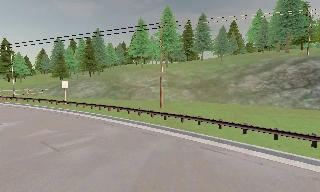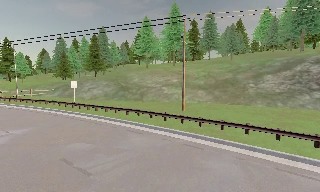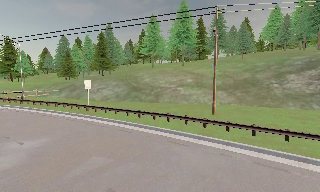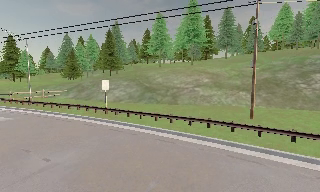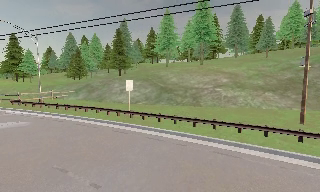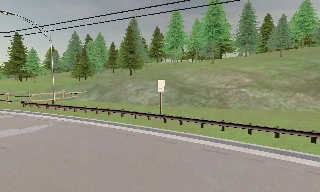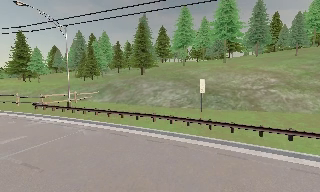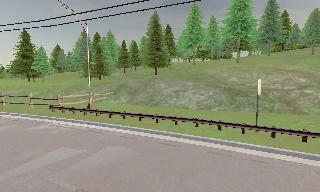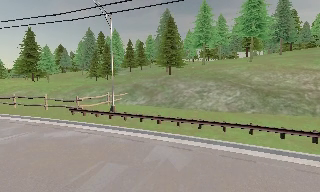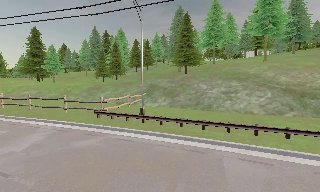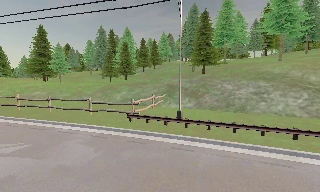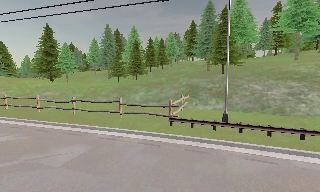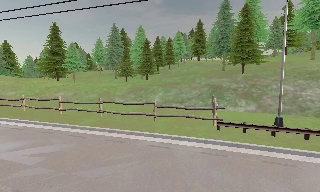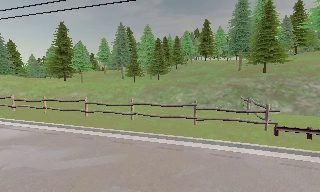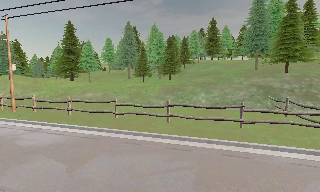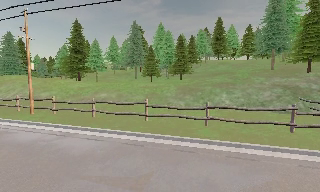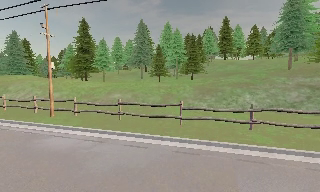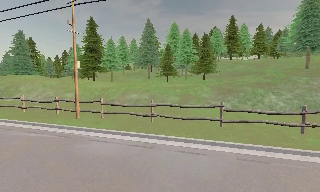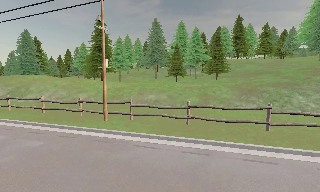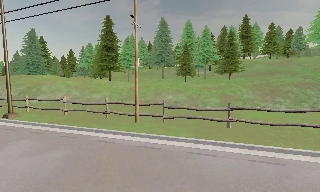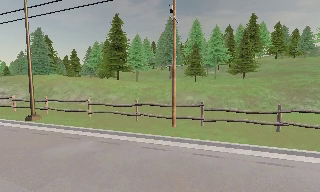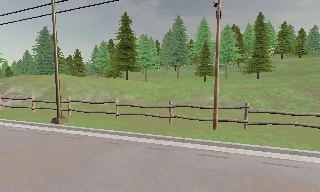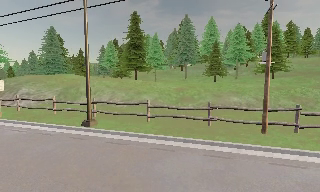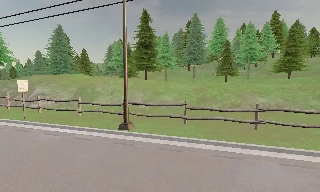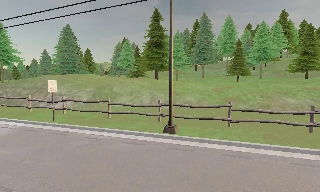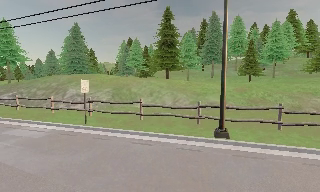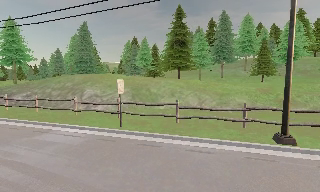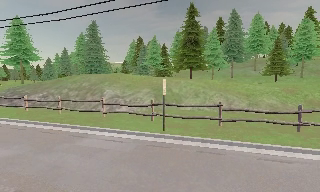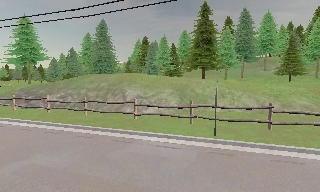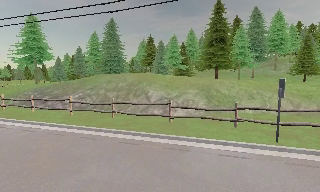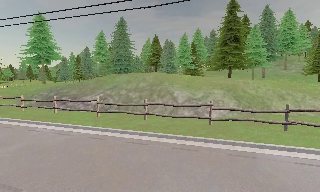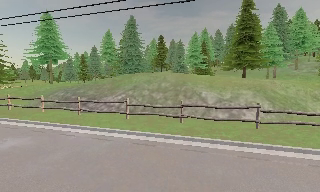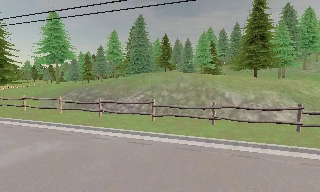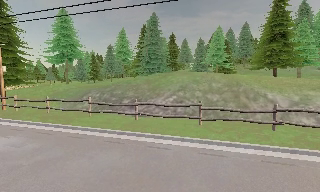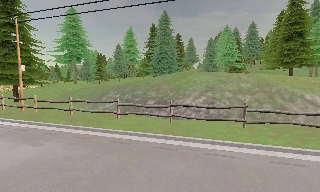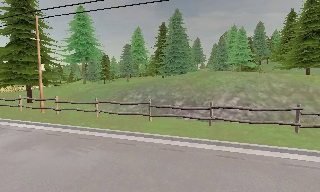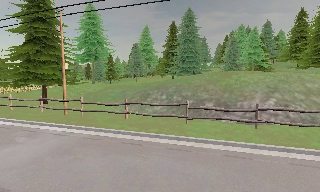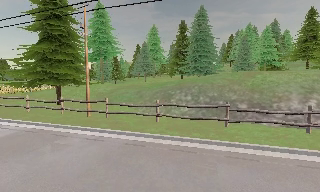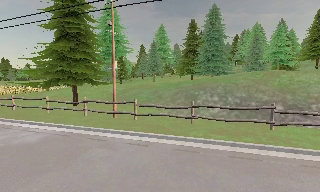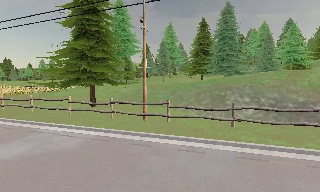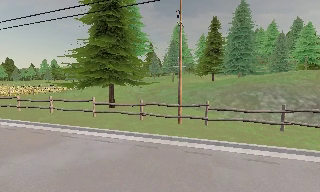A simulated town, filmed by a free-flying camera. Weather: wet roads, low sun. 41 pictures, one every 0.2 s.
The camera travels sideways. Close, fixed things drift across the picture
to the right.
0.0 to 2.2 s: The camera travels to its left and forward, about 30 m, so close, fixed things drift to the right.
2.2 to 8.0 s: The camera travels to its left, about 65 m, so close, fixed things drift to the right.
The film runs forward here.
